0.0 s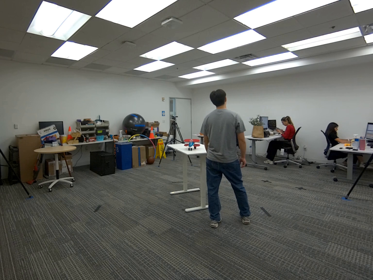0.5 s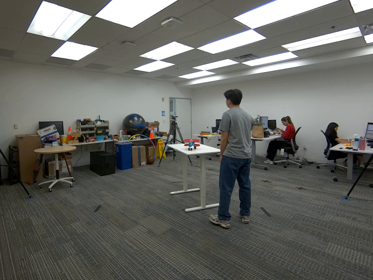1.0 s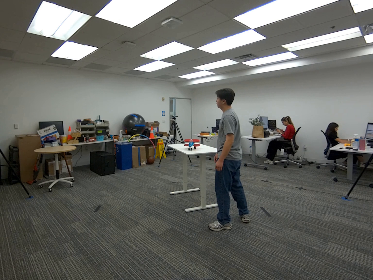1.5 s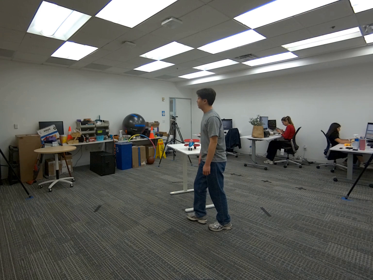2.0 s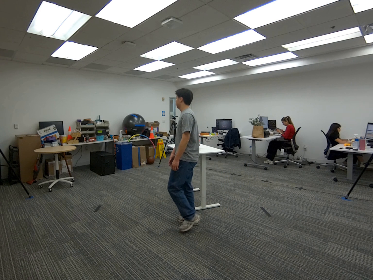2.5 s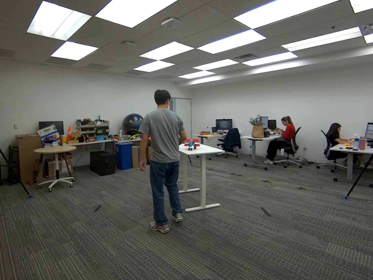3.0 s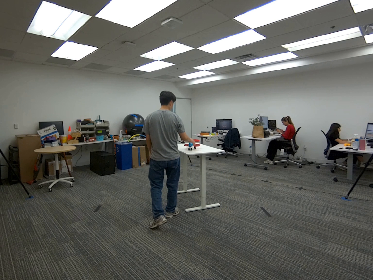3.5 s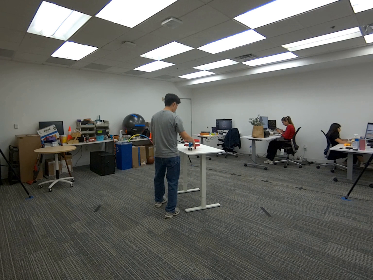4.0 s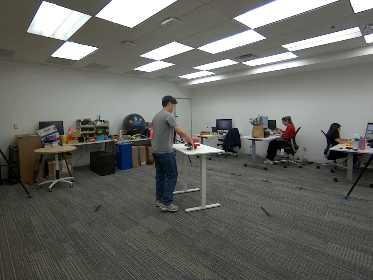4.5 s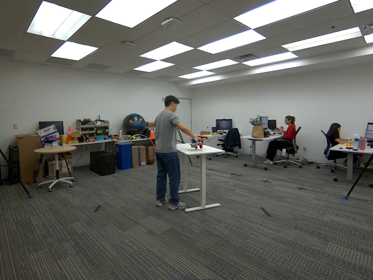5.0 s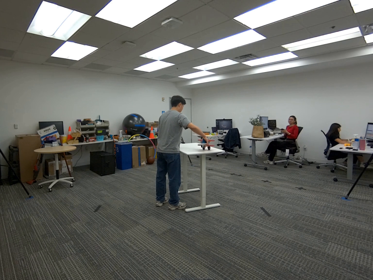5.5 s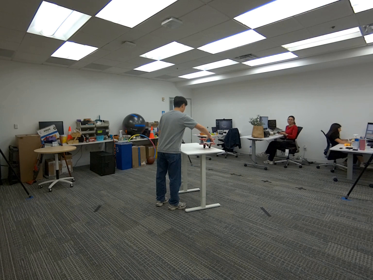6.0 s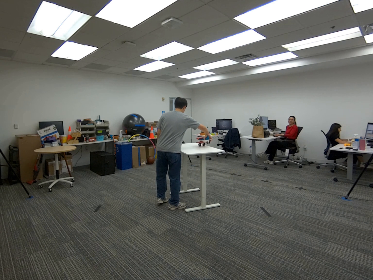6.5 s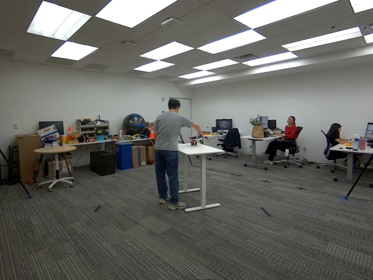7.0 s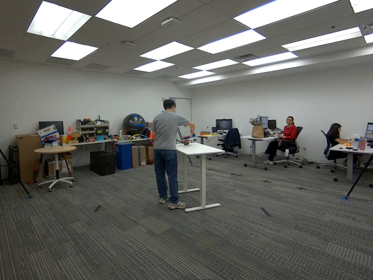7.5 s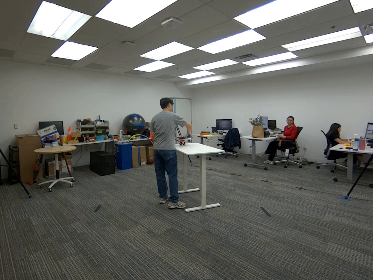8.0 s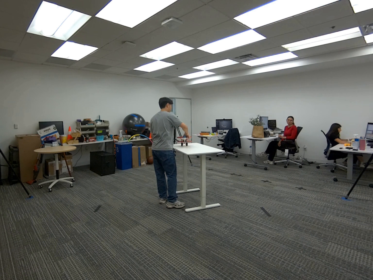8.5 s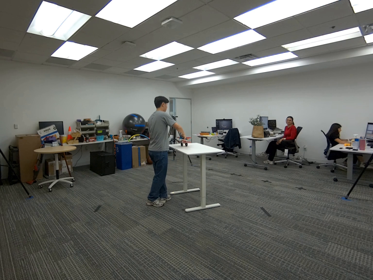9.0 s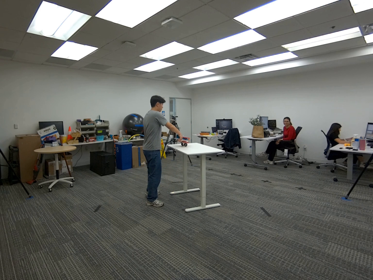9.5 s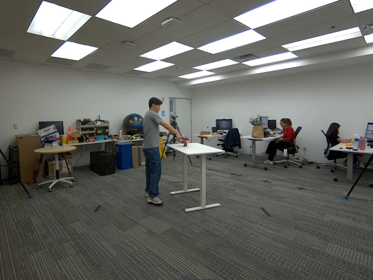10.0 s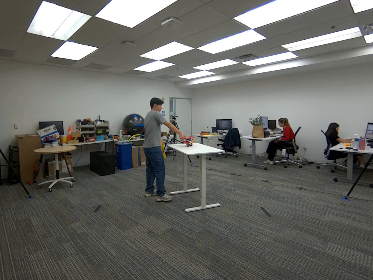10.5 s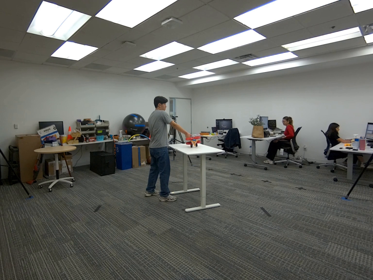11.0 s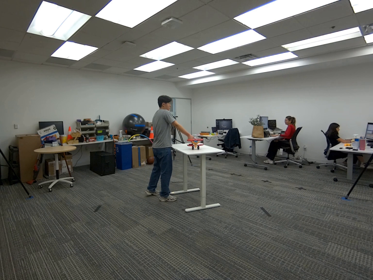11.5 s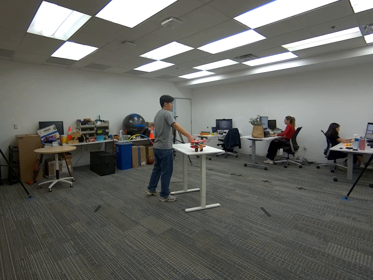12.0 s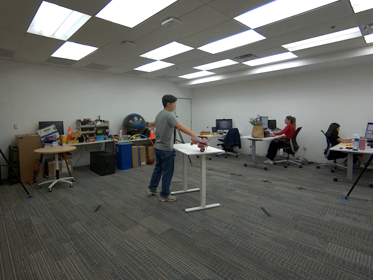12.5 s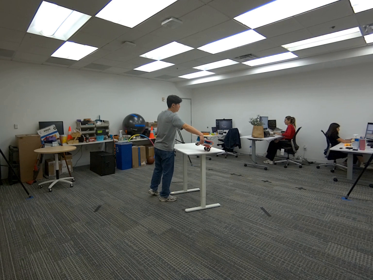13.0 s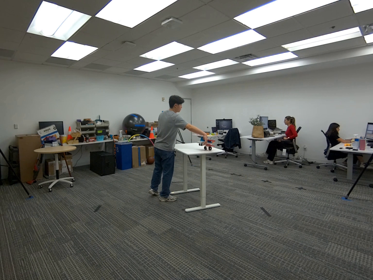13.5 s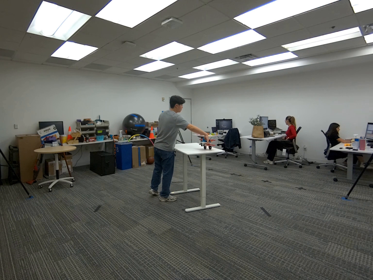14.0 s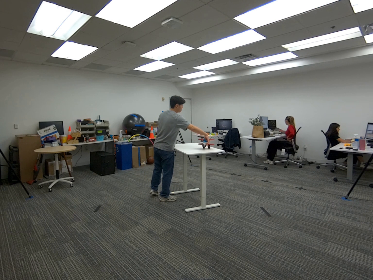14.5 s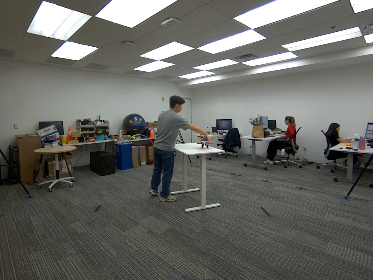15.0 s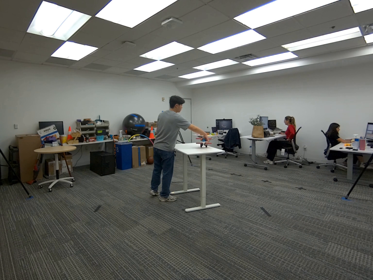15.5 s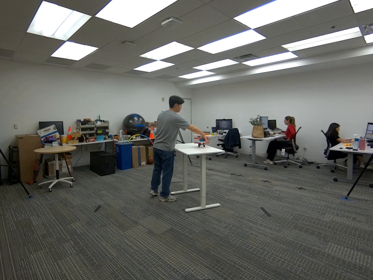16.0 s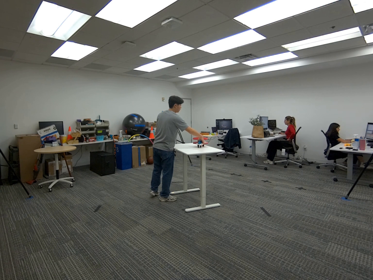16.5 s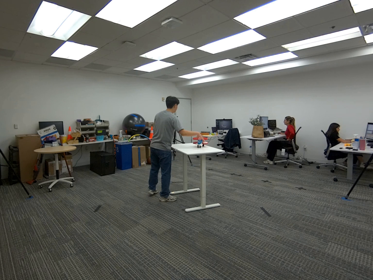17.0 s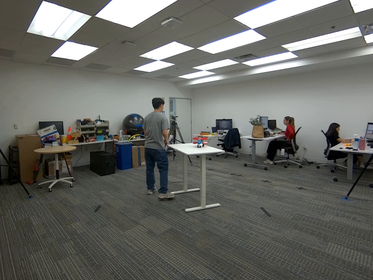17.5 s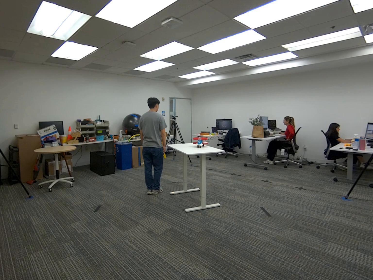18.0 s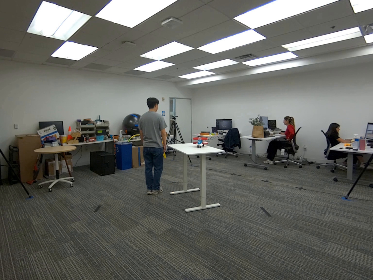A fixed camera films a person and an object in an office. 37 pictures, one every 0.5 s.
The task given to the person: Walk to the airplane on the white desk, place your right hand on the plane and roll it around the desk until finished.
